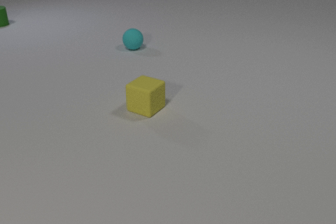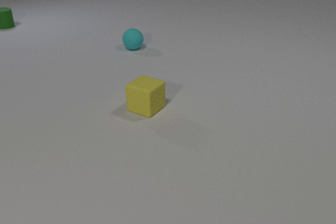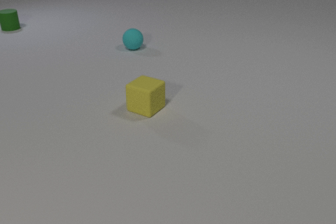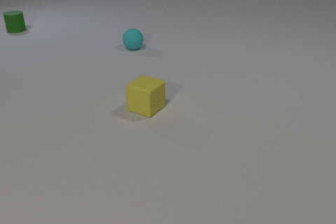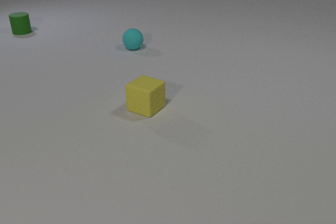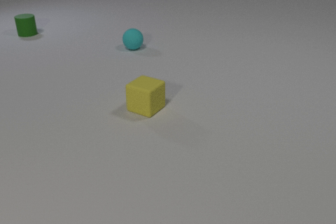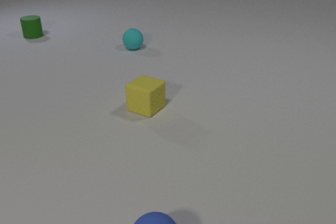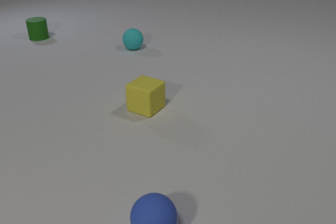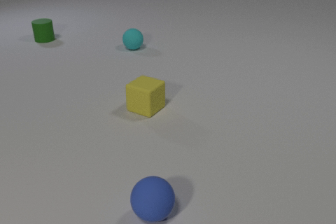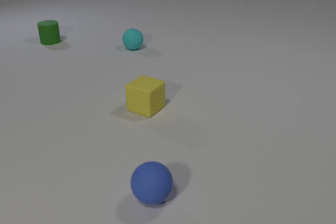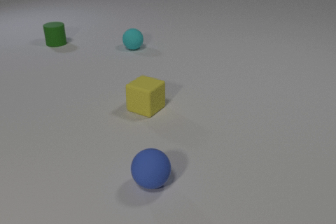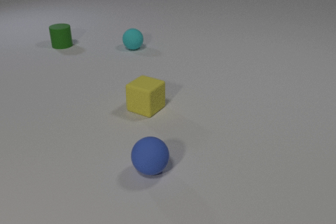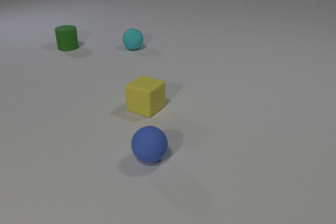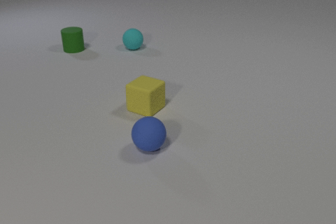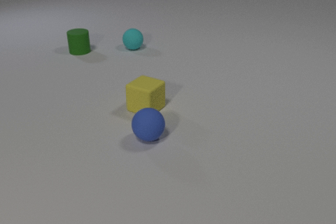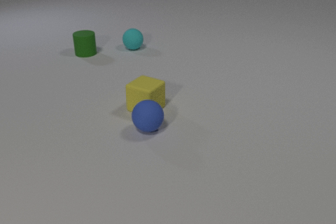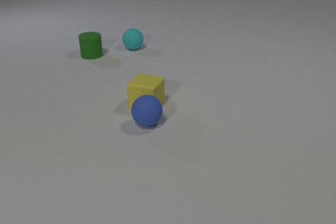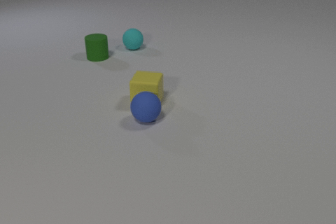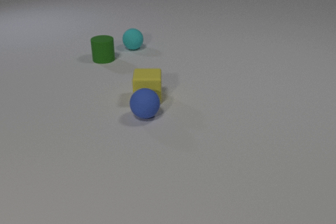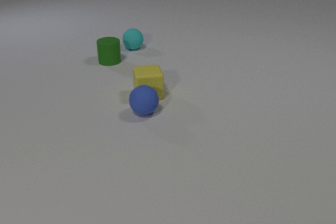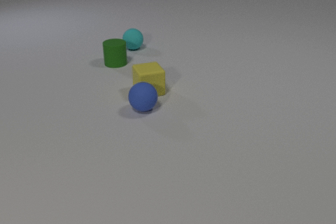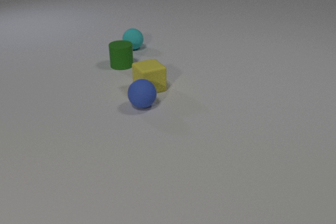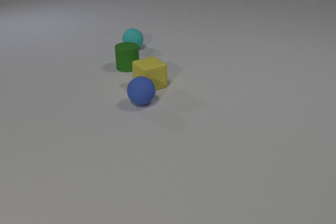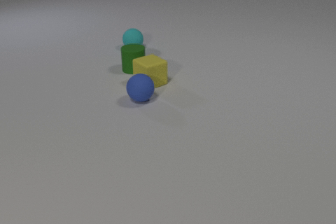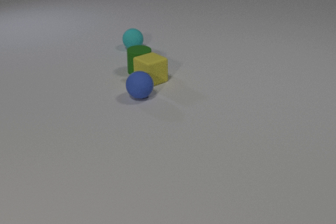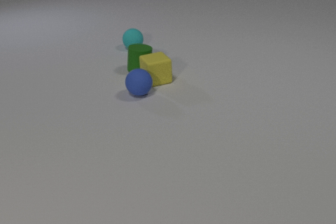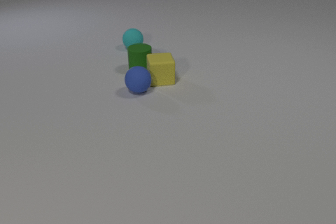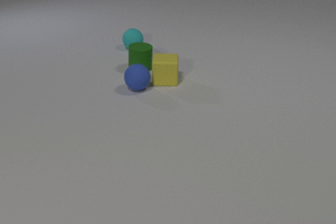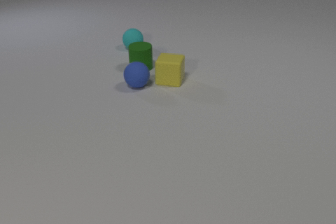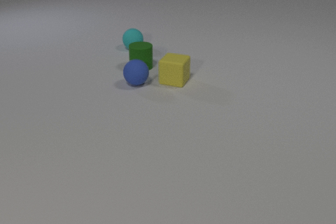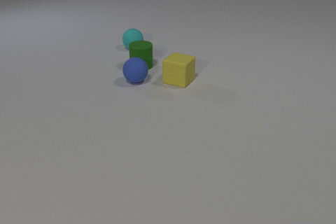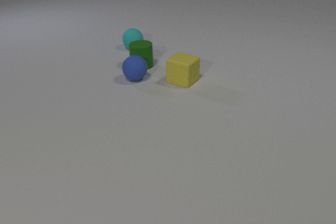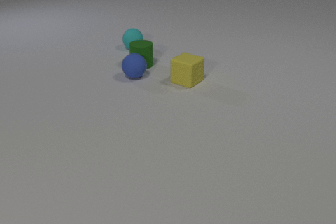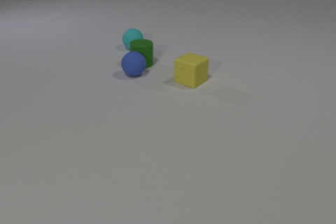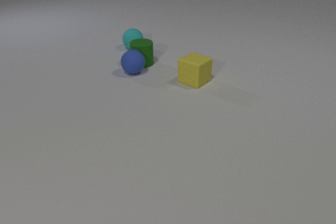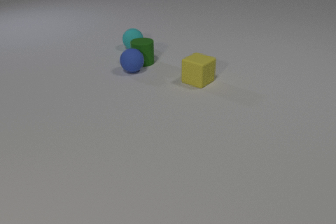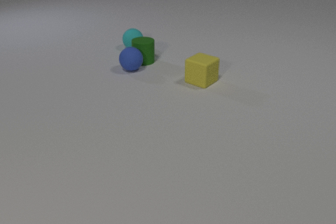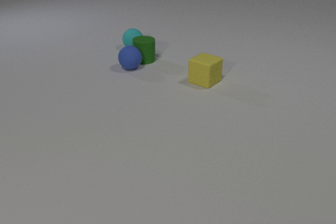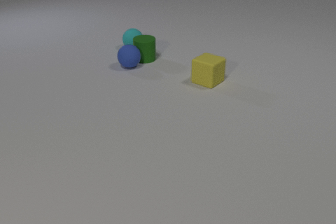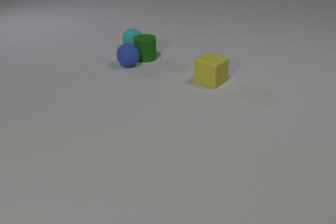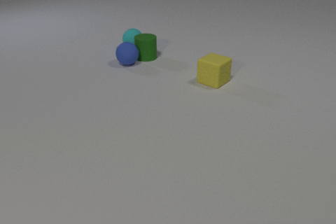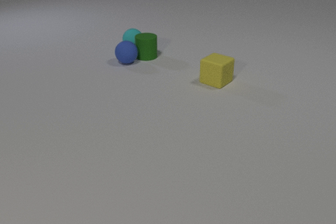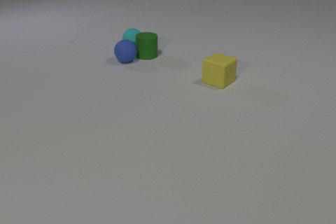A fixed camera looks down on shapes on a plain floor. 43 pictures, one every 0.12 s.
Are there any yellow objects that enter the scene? no.
What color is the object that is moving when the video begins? green.
Are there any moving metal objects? no.
0.00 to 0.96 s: The blue rubber sphere comes in at the bottom edge, rolls away from the camera. The green rubber cylinder slides toward the camera and to the right.
0.96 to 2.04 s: The blue rubber sphere rolls away from the camera. The yellow rubber cube slides away from the camera. The green rubber cylinder slides toward the camera and to the right. The blue rubber sphere and the yellow rubber cube collide.
2.04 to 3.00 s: The blue rubber sphere rolls away from the camera. The yellow rubber cube slides away from the camera, spins counterclockwise seen from above by about 30 degrees, its near face sliding to the right. The green rubber cylinder slides to the right and toward the camera. The yellow rubber cube and the green rubber cylinder collide.
3.00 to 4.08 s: The blue rubber sphere rolls away from the camera. The yellow rubber cube slides to the right, spins so that its near face slides to the left, clockwise seen from above. The green rubber cylinder slides away from the camera. The blue rubber sphere and the green rubber cylinder collide.
4.08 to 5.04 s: The blue rubber sphere rolls away from the camera. The yellow rubber cube slides to the right. The green rubber cylinder slides away from the camera.
